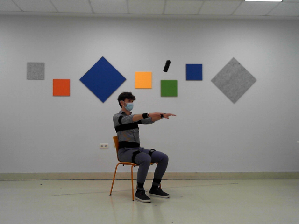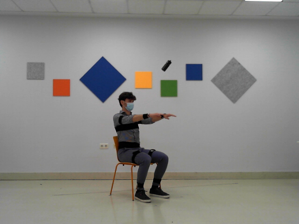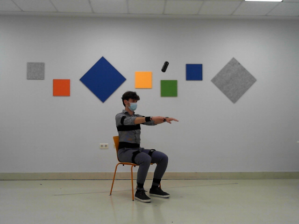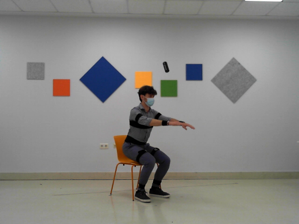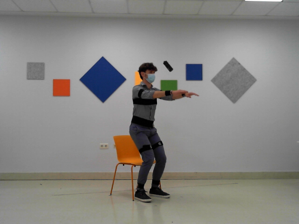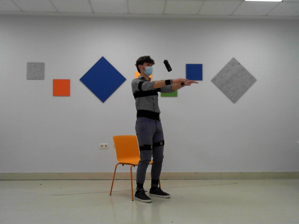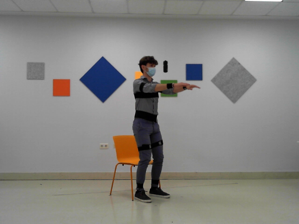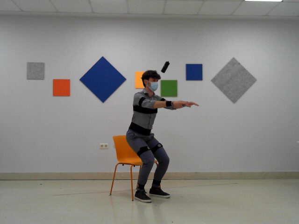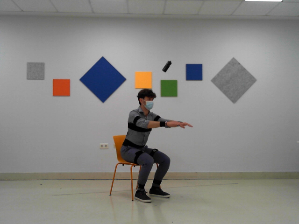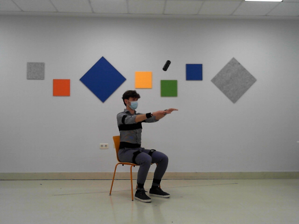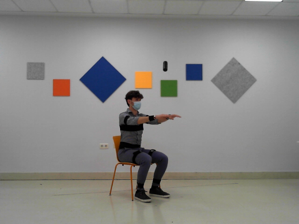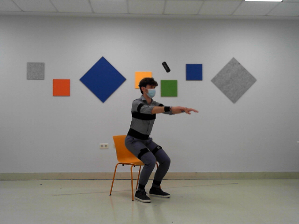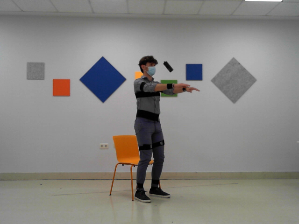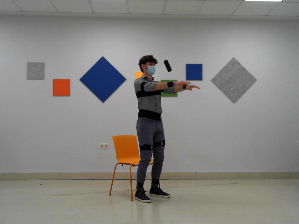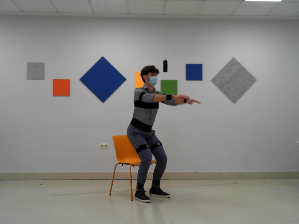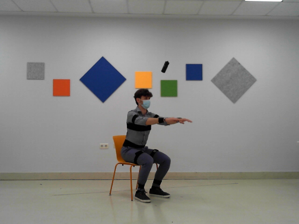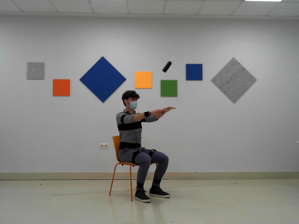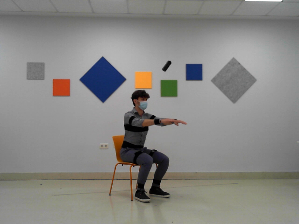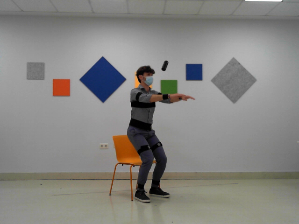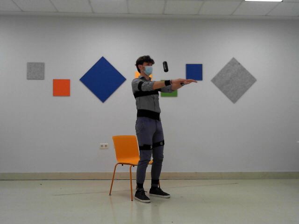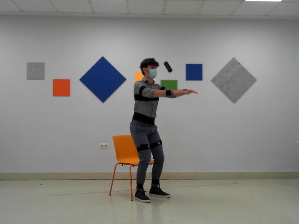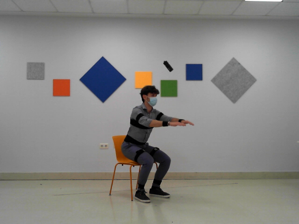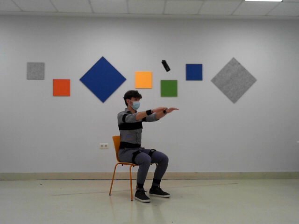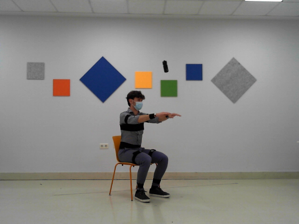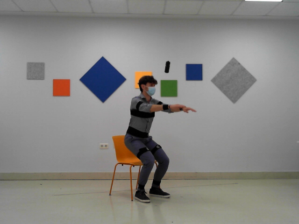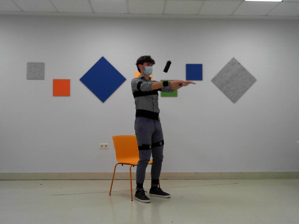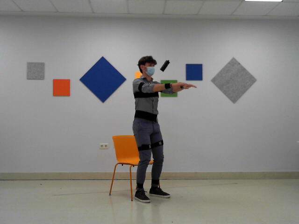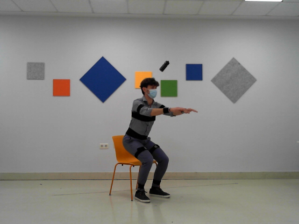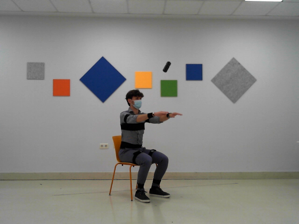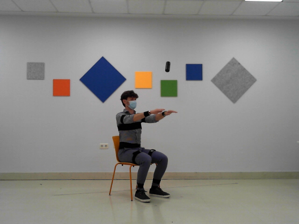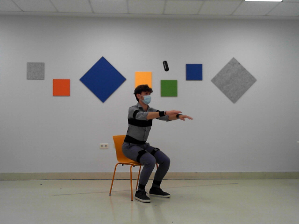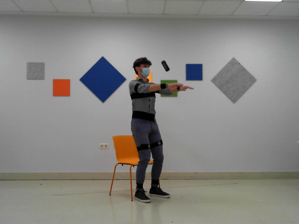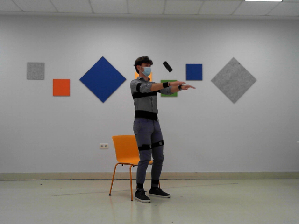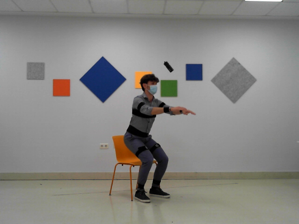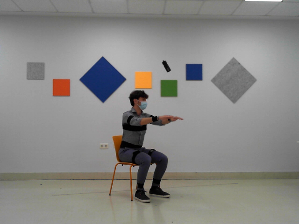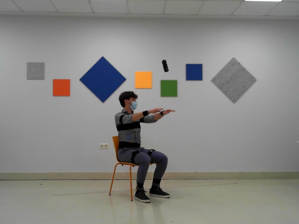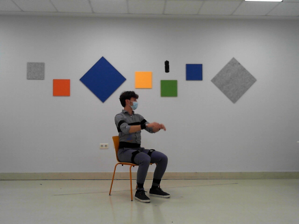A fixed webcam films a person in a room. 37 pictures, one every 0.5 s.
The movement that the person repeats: Sit to stand.
